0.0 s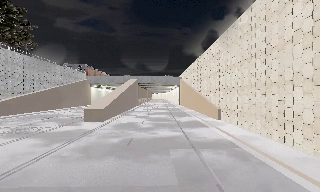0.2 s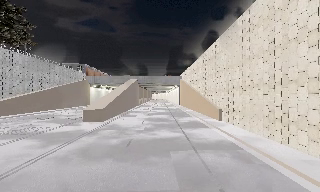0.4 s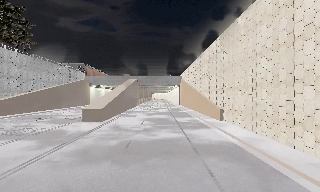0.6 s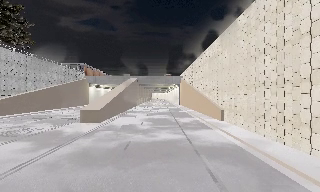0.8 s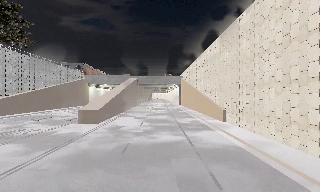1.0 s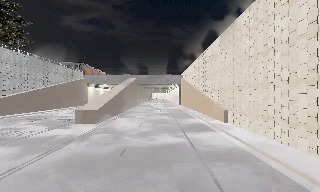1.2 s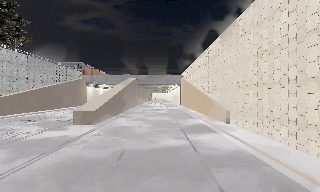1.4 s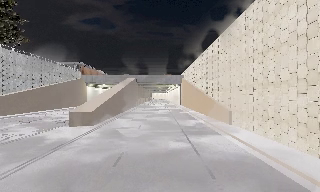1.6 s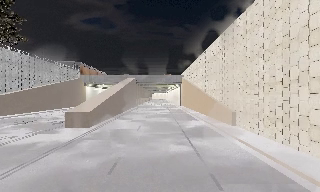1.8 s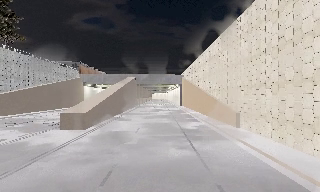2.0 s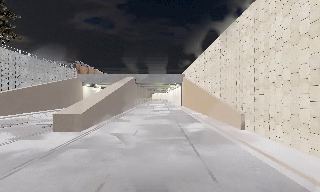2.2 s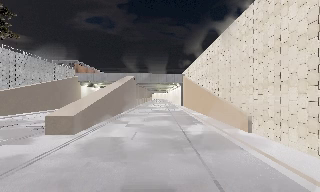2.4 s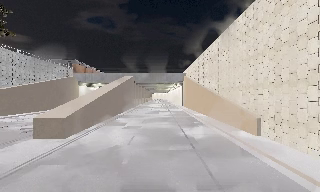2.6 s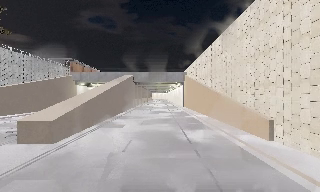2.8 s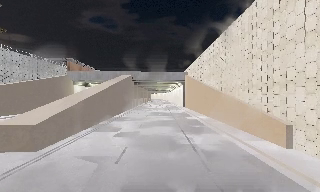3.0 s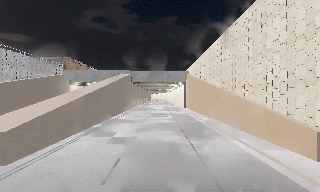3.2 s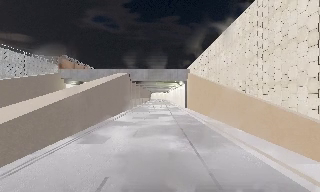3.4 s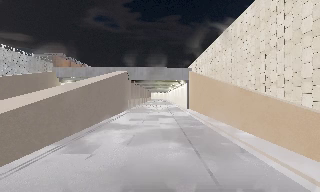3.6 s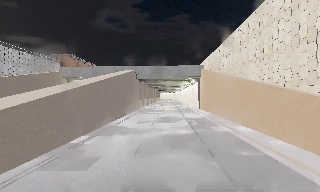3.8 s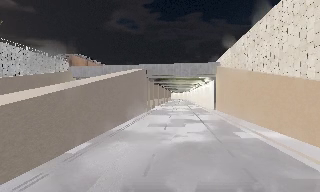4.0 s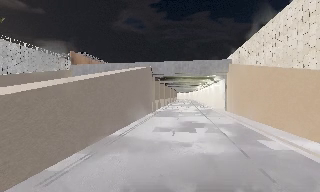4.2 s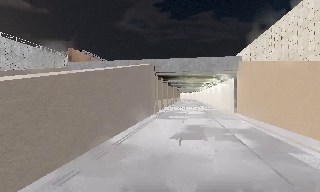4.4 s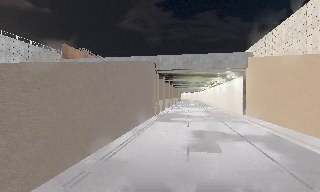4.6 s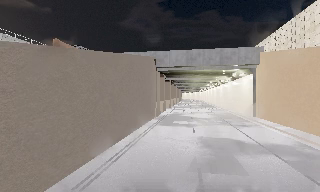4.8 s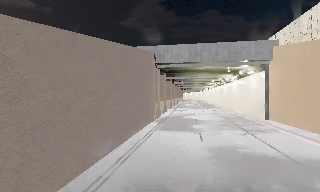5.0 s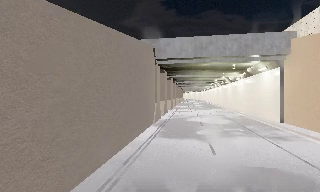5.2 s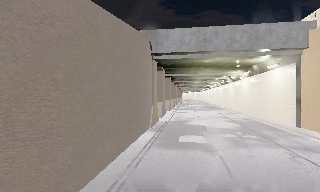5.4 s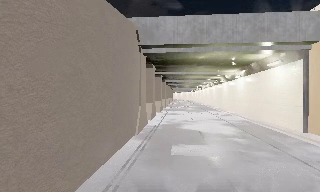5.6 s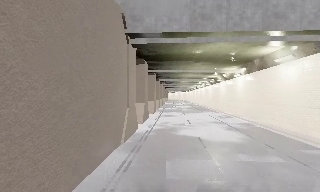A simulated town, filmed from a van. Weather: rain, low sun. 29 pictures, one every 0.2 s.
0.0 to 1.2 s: The camera travels forward, about 2 m, so what stands in front looms larger.
1.2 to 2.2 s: The camera travels forward, about 3.5 m, so what stands in front looms larger. It gains speed.
2.2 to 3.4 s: The camera travels forward, about 8 m, so what stands in front looms larger.
3.4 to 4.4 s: The camera pans to its left, which is counterclockwise from overhead, by about 10 degrees. It travels forward, about 10 m, so what stands in front looms larger.
4.4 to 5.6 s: The camera travels forward, about 13 m, so what stands in front looms larger.
The film runs forward here.
